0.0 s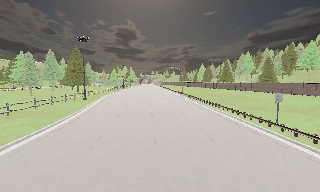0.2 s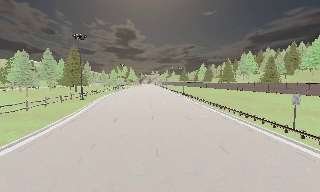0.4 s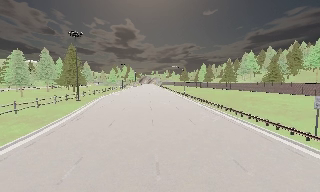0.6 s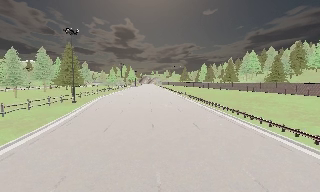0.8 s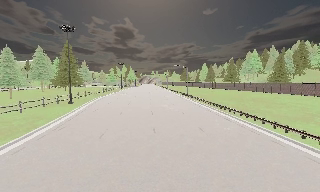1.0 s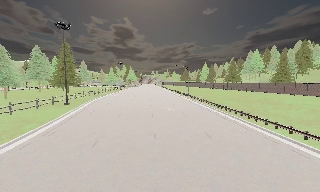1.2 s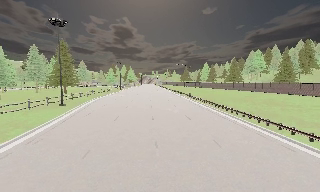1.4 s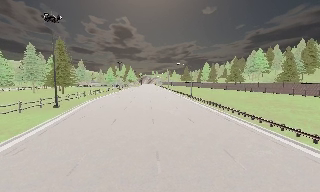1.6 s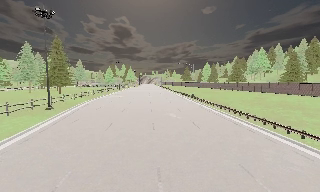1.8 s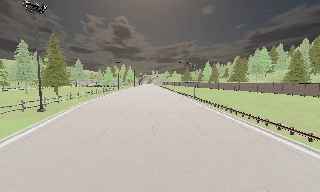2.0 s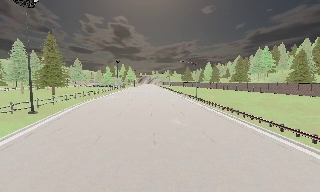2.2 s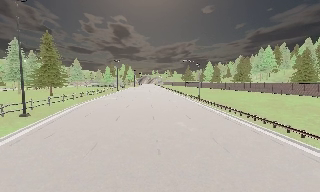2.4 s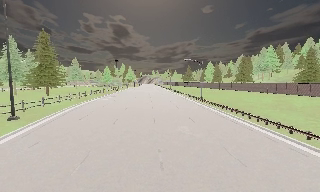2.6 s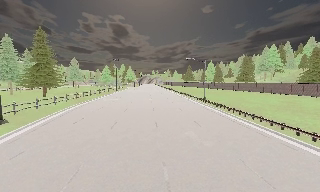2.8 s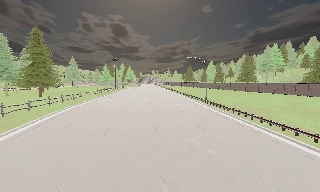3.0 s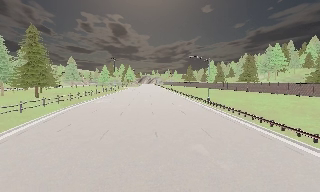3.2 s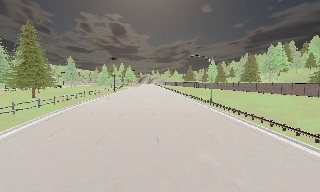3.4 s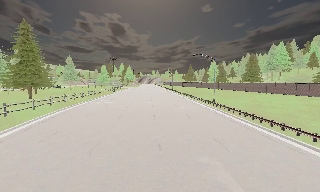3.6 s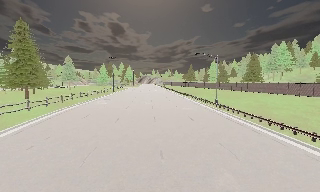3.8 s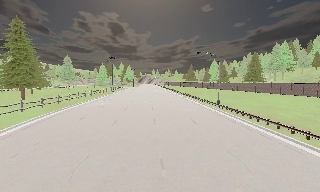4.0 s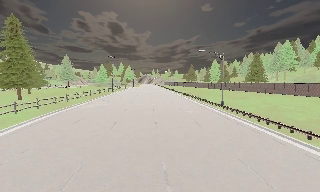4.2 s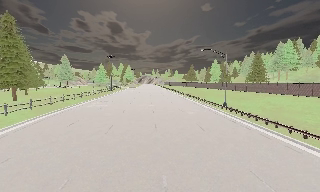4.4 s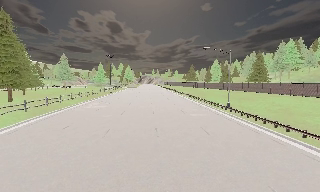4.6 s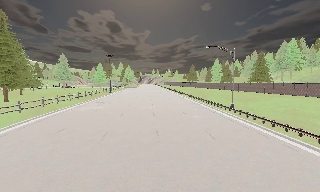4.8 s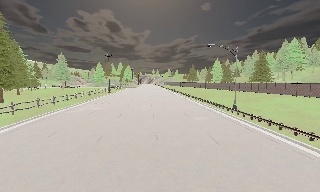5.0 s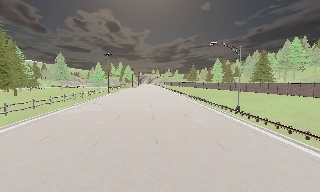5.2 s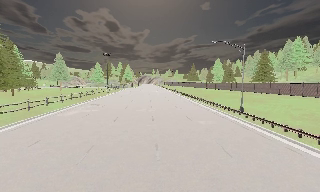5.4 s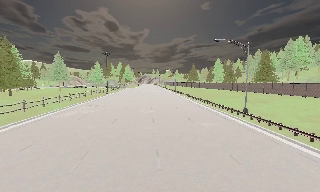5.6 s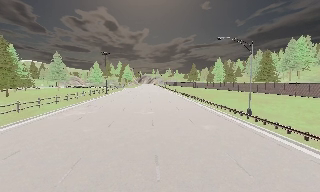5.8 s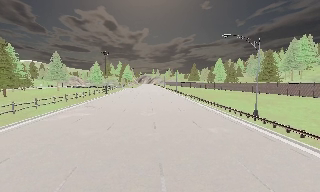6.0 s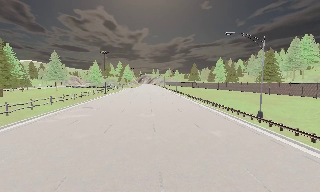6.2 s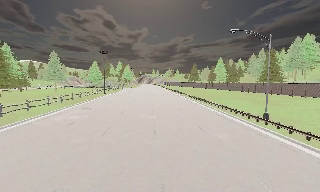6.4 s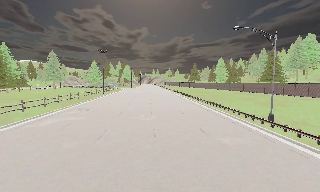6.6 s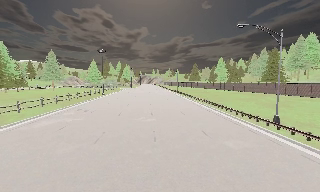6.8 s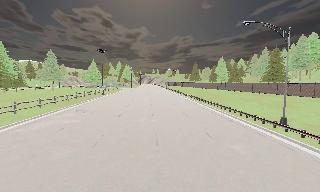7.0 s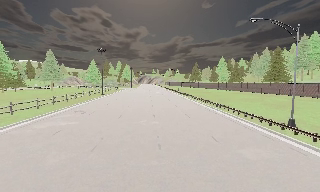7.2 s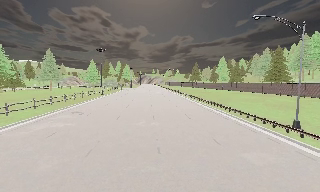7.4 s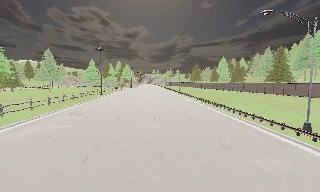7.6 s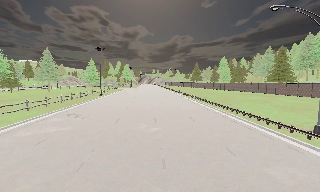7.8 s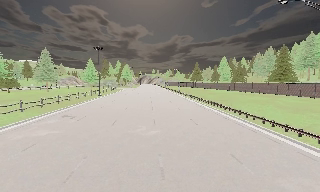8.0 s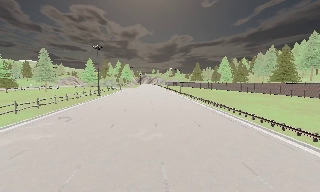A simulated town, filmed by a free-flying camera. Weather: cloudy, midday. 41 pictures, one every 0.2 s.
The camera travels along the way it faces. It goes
forward.
0.0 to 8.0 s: The camera travels forward, about 40 m, so what stands in front looms larger. It loses speed.
The film runs forward here.
